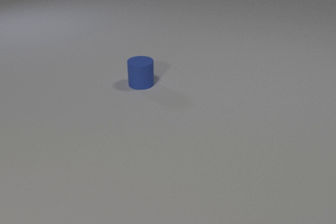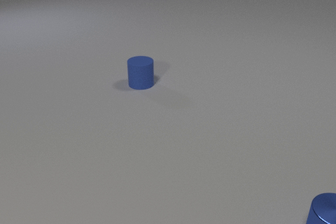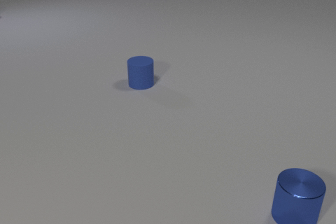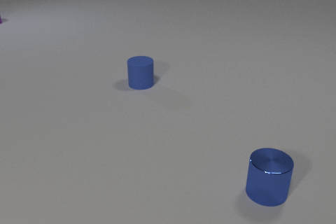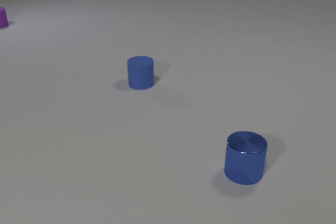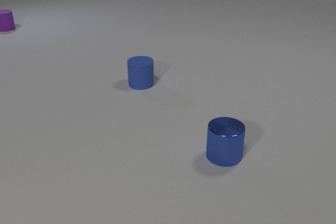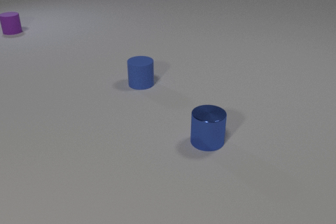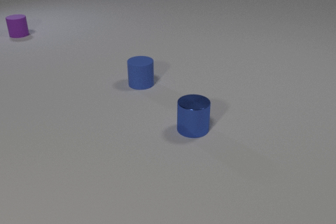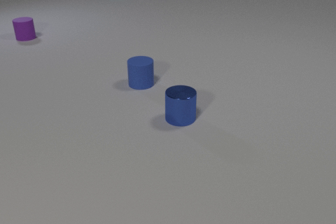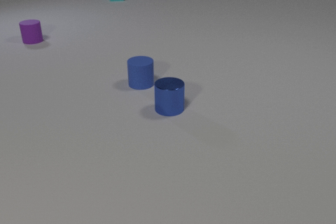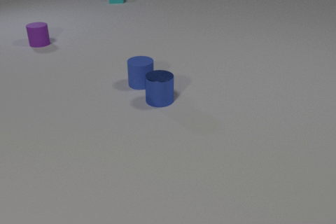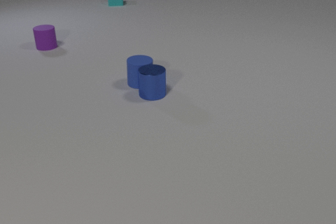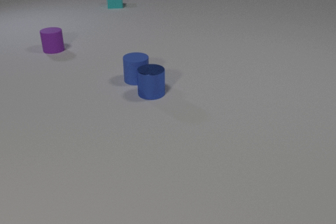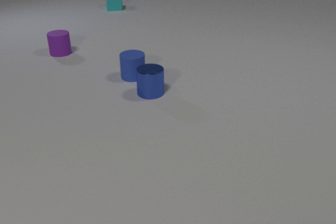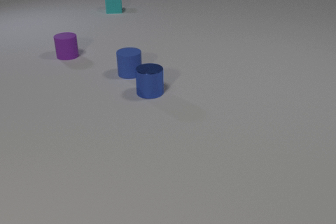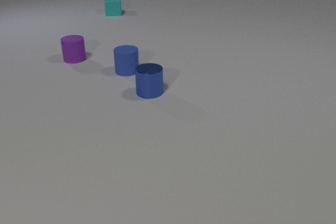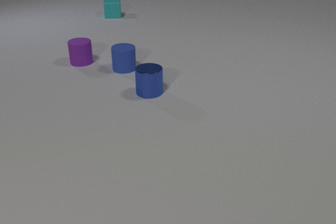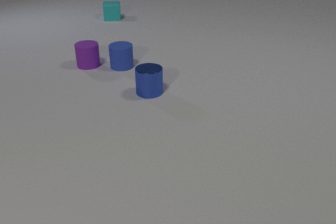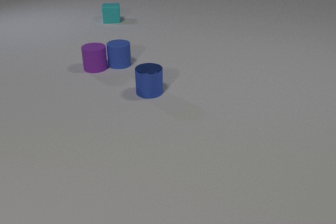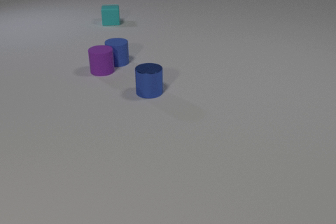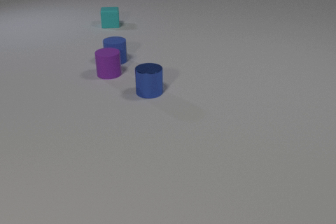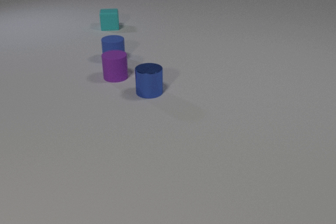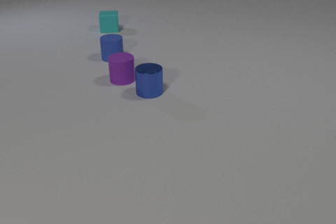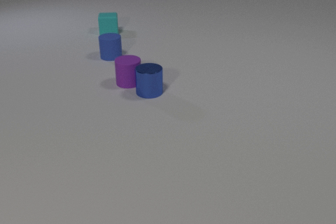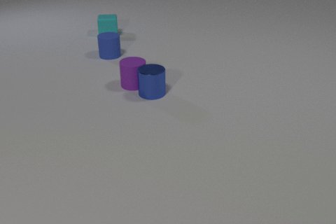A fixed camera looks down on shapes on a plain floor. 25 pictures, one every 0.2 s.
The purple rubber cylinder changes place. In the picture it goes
toward the camera.
The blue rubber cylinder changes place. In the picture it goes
away from the camera.
0.0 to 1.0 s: The blue metal cylinder comes in at the bottom edge, slides to the left and away from the camera. The purple rubber cylinder comes in at the left edge, slides toward the camera and to the right.
1.0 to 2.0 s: The blue metal cylinder slides away from the camera and to the left. The purple rubber cylinder slides toward the camera and to the right. The cyan rubber cube comes in at the top edge, slides toward the camera.
2.0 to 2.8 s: The blue metal cylinder slides away from the camera and to the left. The blue rubber cylinder slides away from the camera and to the left. The purple rubber cylinder slides toward the camera and to the right. The cyan rubber cube slides toward the camera. The blue metal cylinder and the blue rubber cylinder collide.
2.8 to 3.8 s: The blue rubber cylinder slides away from the camera and to the left. The purple rubber cylinder slides toward the camera and to the right. The cyan rubber cube slides toward the camera. The blue rubber cylinder and the purple rubber cylinder collide.
3.8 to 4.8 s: The blue rubber cylinder slides away from the camera. The purple rubber cylinder slides toward the camera and to the right. The cyan rubber cube slides toward the camera. The blue metal cylinder and the purple rubber cylinder collide.
What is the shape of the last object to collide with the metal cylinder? cylinder.
How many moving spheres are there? 0.
What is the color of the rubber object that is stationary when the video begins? blue.
